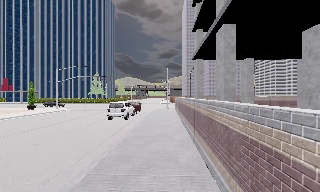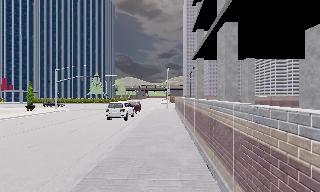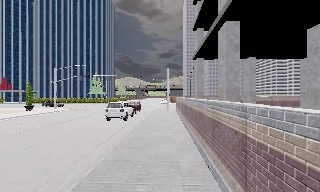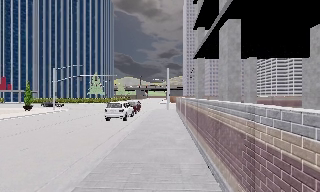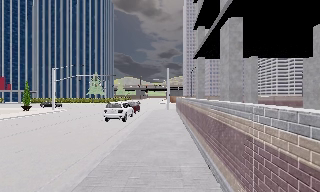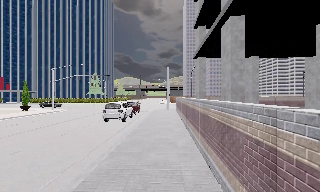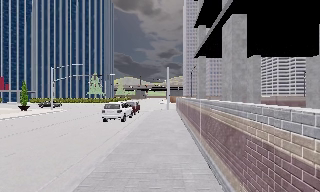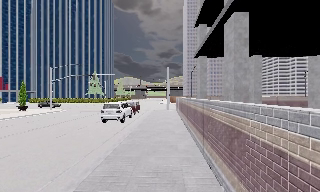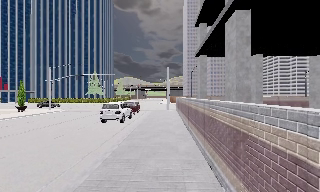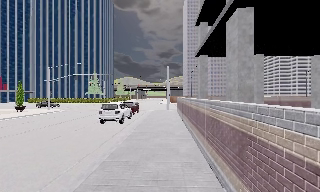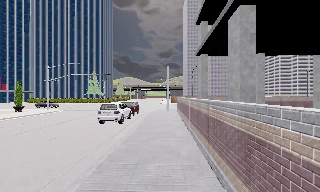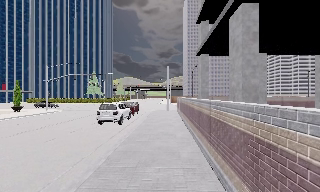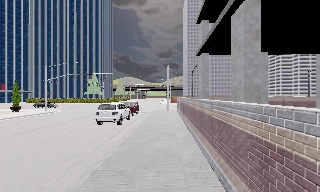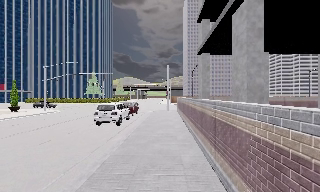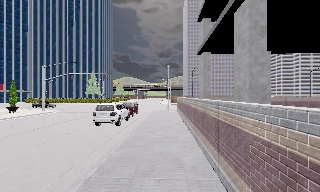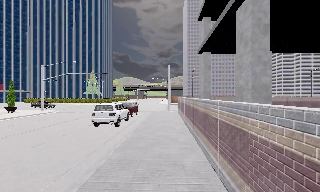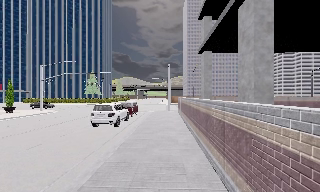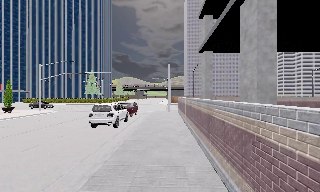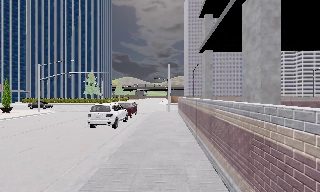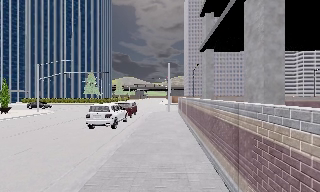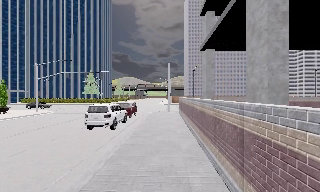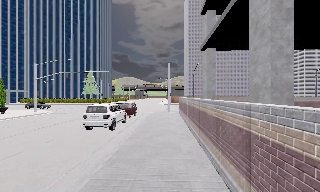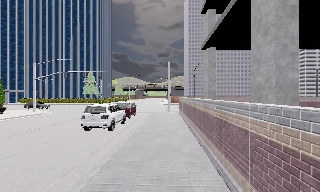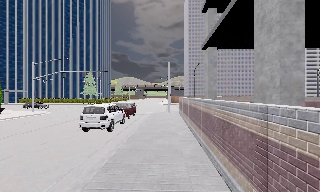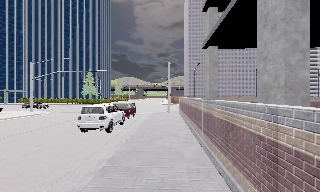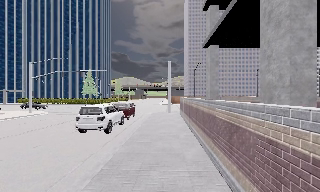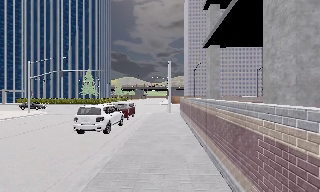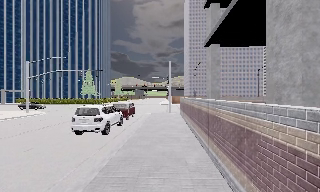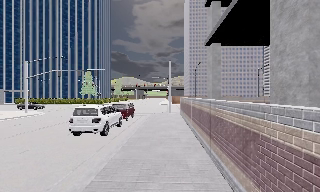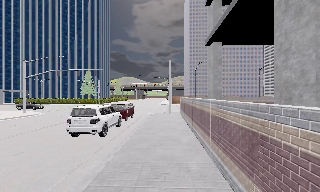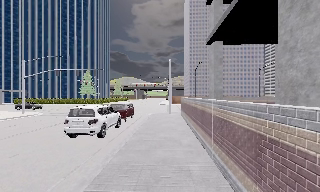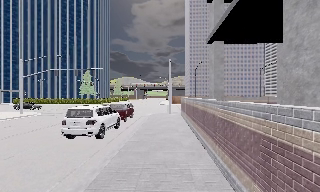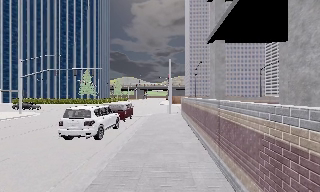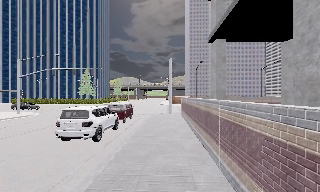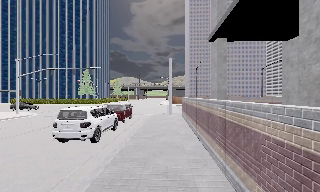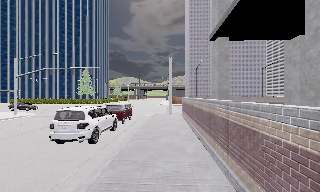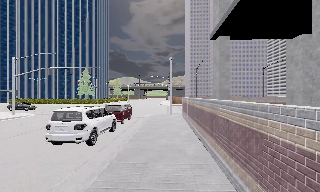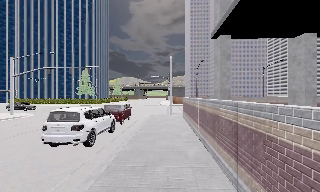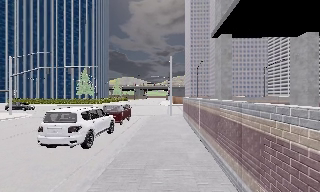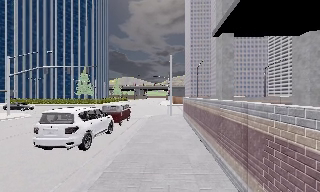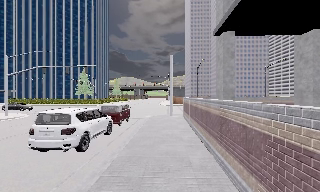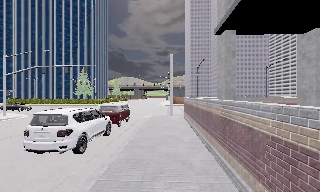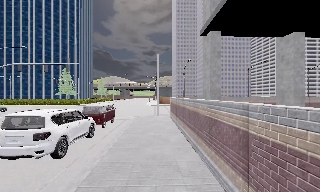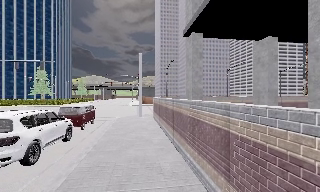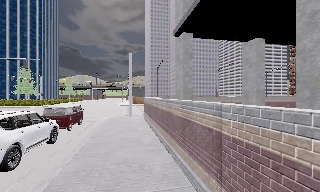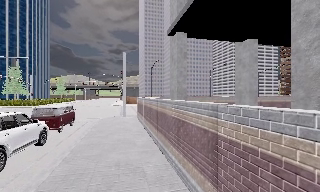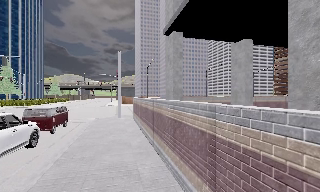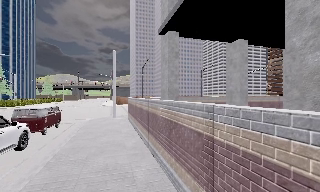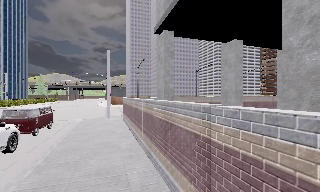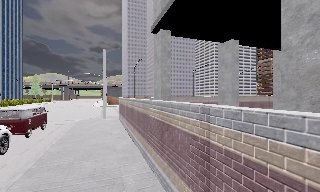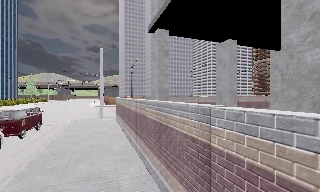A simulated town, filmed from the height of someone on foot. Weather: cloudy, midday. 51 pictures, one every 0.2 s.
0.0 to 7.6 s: The camera travels forward, about 10 m, so what stands in front looms larger.
7.6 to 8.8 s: The camera pans to its right, which is clockwise from overhead, by about 15 degrees. It travels forward, about 1.5 m, so what stands in front looms larger.
8.8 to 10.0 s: The camera travels forward, about 1 m, so what stands in front looms larger.
The film runs forward here.
